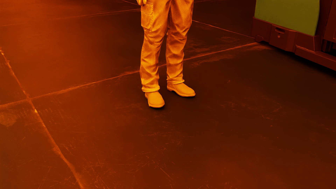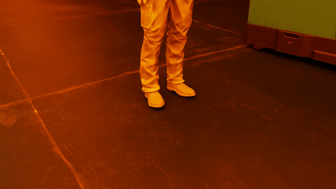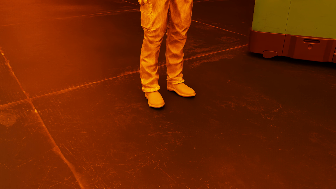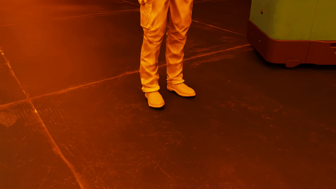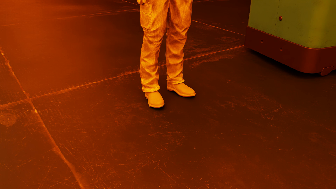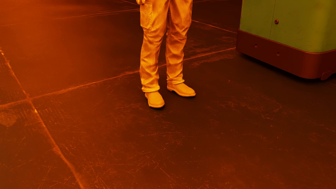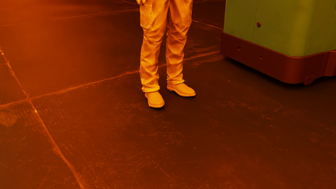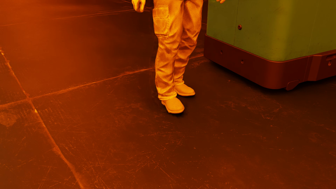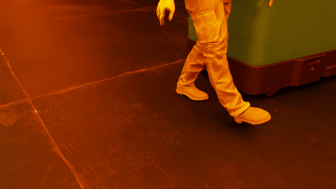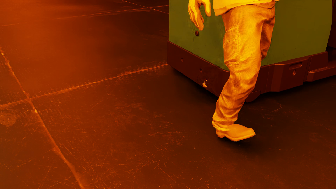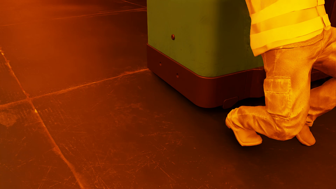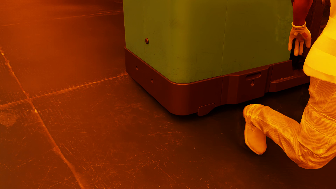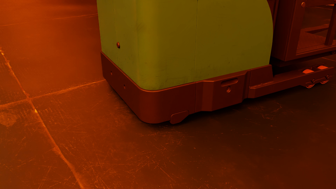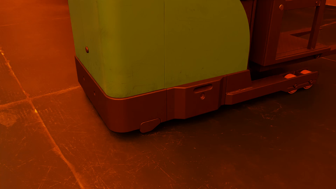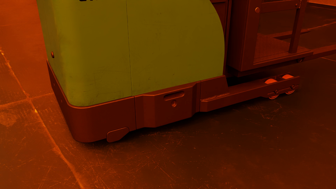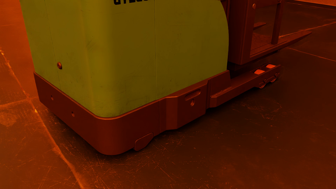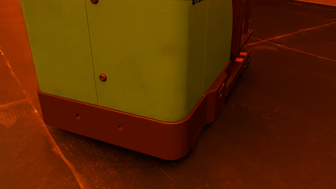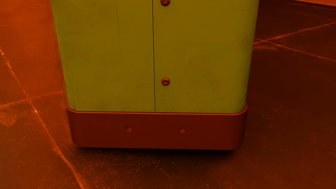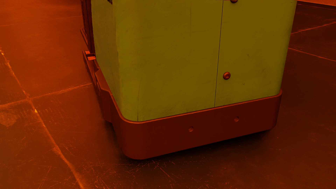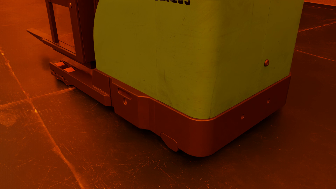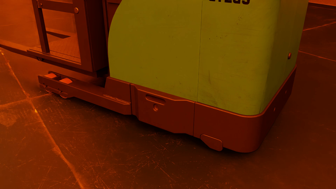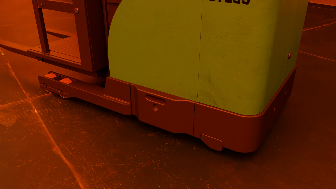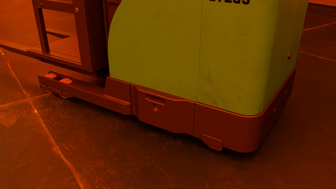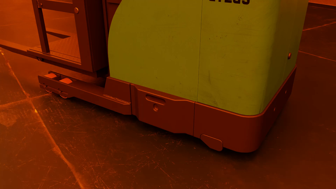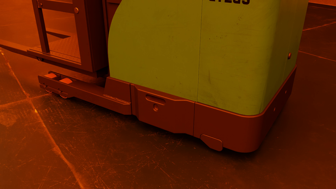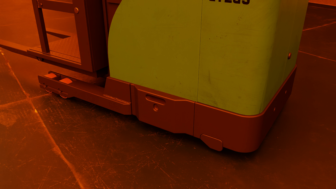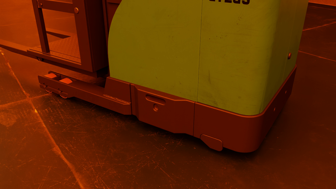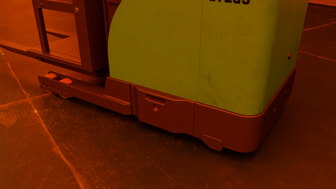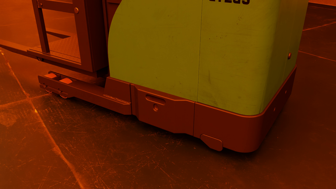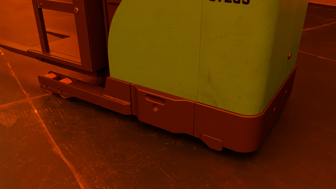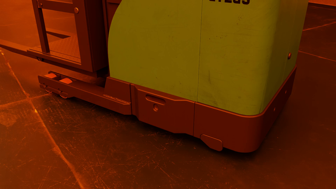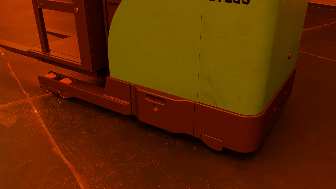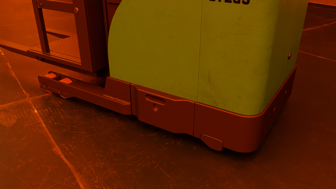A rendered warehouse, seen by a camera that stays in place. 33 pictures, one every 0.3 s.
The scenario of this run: Near miss between a forklift and a person.
